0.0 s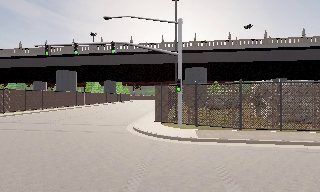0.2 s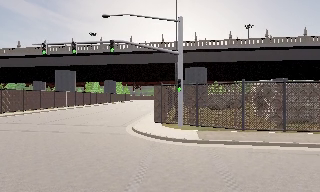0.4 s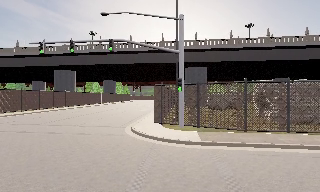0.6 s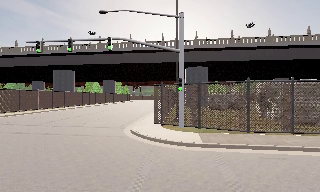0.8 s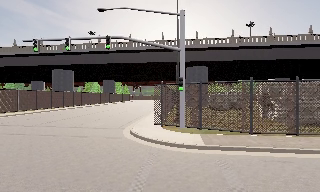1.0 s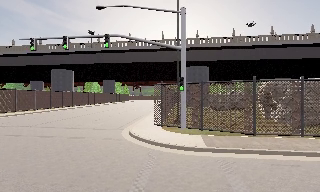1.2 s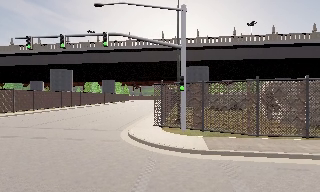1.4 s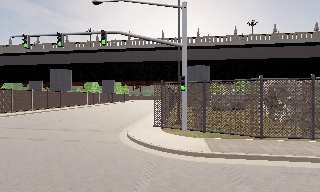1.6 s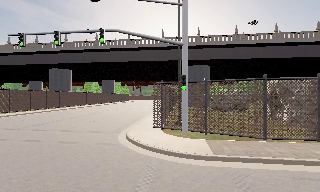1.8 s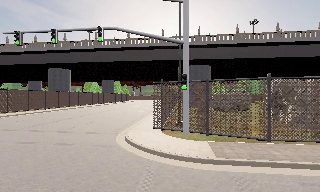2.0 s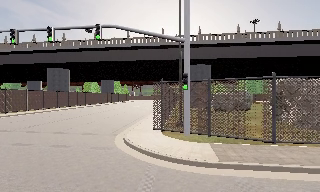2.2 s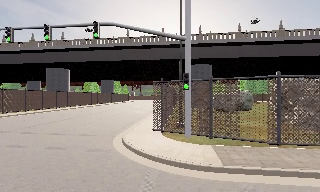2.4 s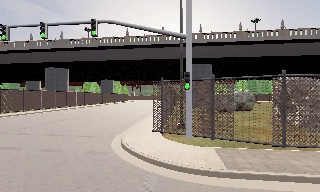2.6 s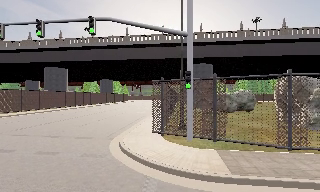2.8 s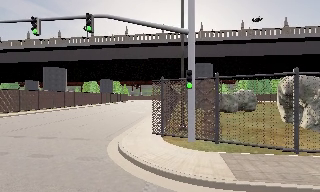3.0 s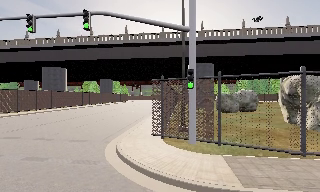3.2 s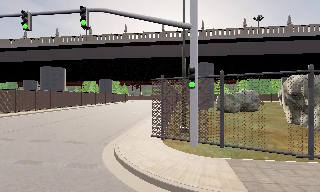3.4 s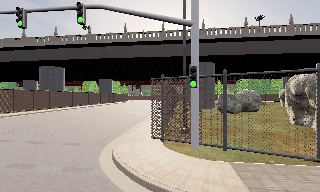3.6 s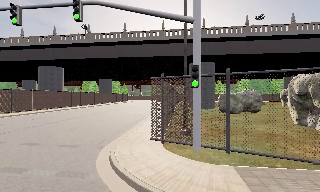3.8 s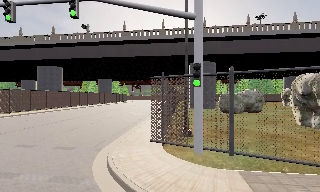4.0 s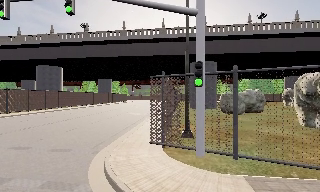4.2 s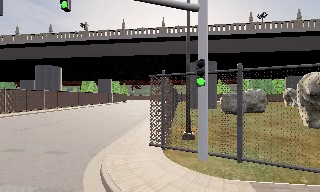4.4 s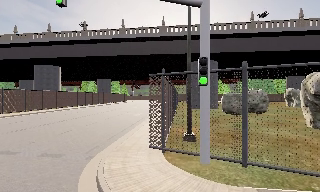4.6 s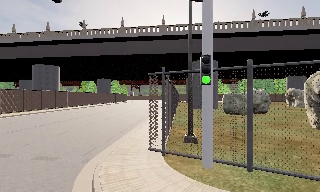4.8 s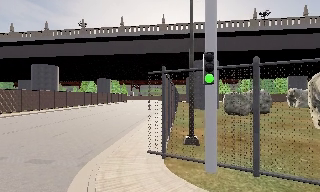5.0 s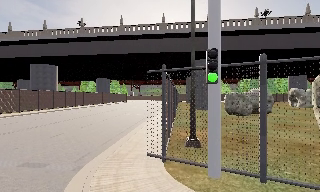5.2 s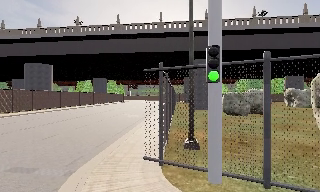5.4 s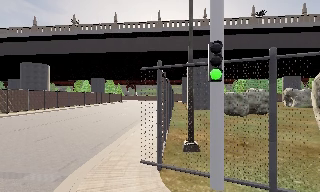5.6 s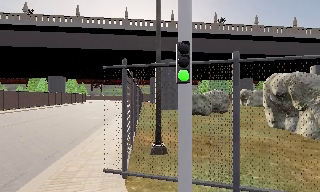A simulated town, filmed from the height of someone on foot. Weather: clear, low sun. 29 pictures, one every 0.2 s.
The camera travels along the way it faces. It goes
forward.
0.0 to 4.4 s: The camera travels forward, about 6 m, so what stands in front looms larger.
4.4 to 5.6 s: The scene slides to the left, as the camera pans about 15 degrees to its right. It travels forward, about 1.5 m, so what stands in front looms larger.
The film runs forward here.
